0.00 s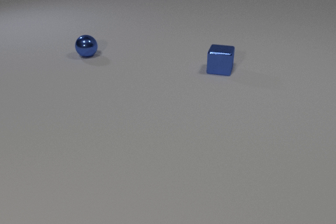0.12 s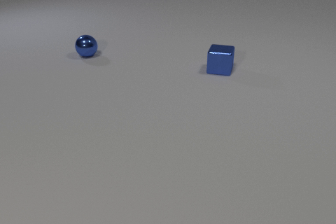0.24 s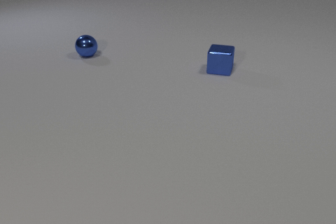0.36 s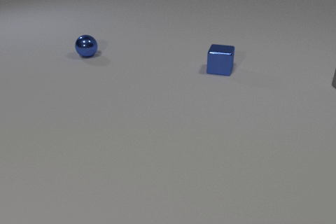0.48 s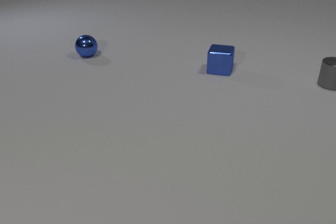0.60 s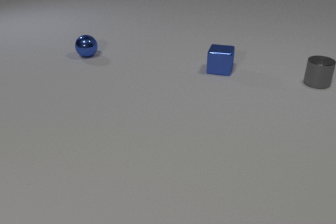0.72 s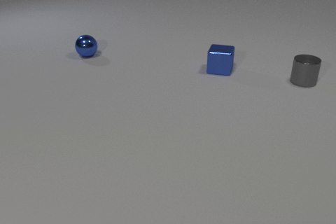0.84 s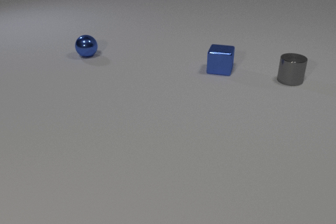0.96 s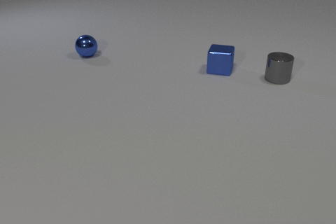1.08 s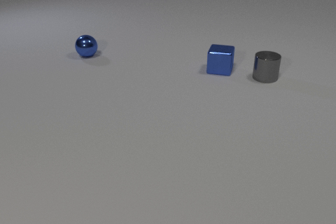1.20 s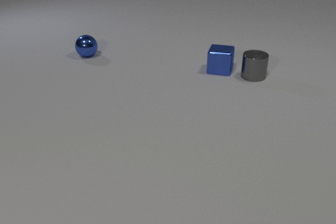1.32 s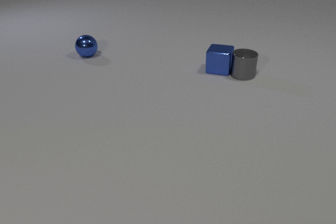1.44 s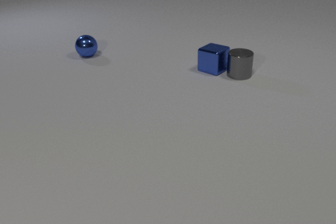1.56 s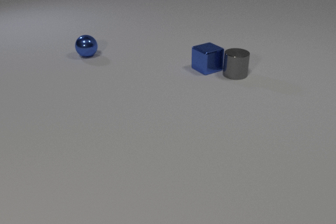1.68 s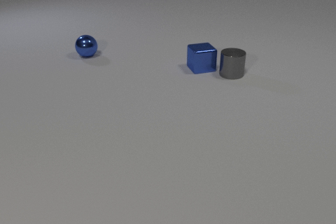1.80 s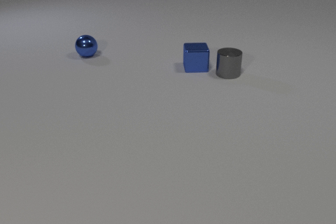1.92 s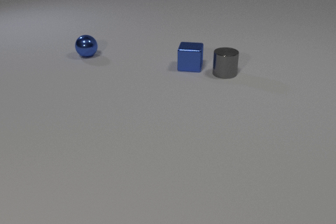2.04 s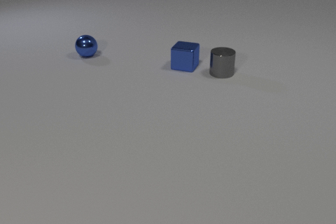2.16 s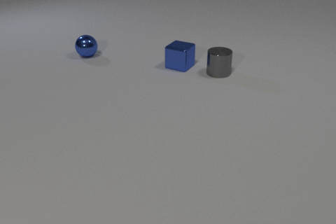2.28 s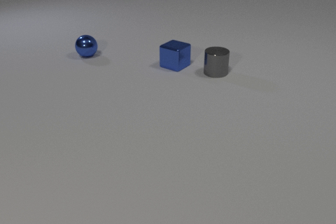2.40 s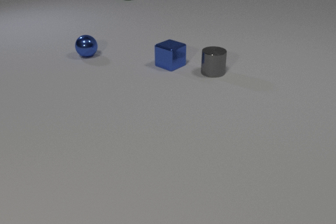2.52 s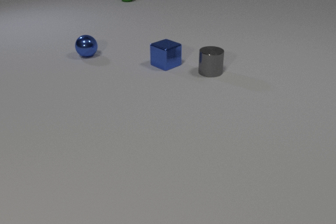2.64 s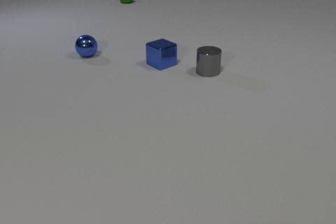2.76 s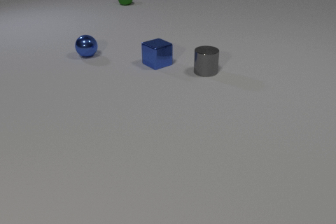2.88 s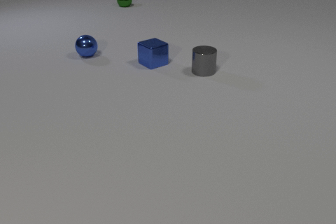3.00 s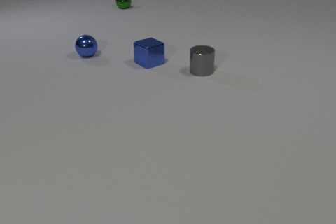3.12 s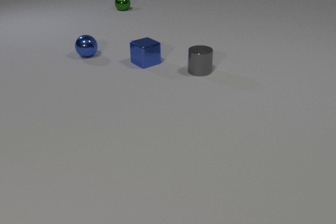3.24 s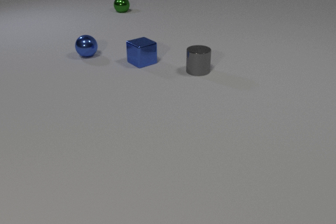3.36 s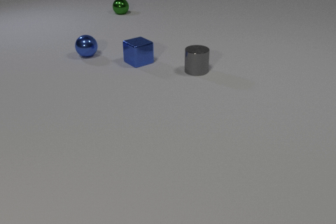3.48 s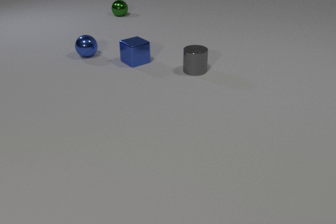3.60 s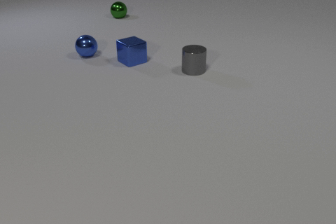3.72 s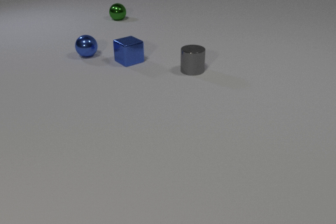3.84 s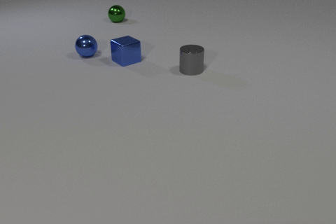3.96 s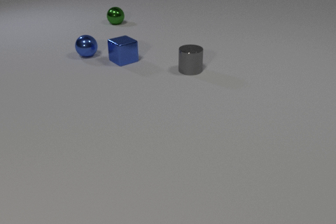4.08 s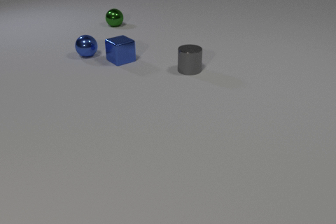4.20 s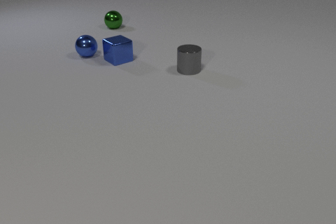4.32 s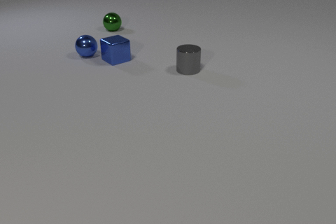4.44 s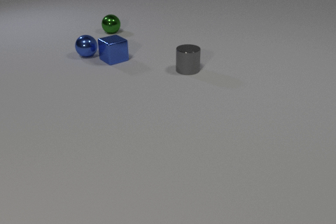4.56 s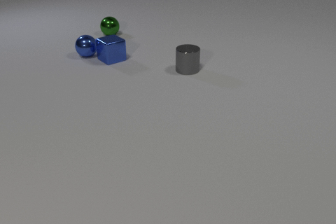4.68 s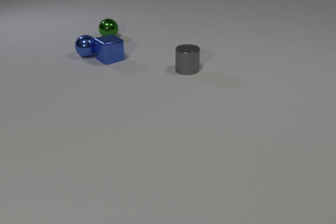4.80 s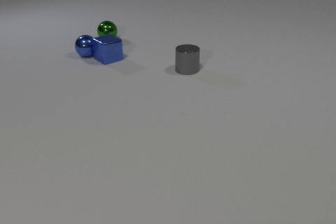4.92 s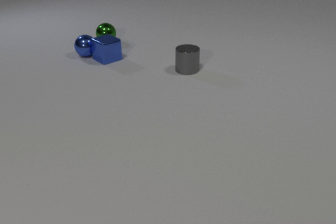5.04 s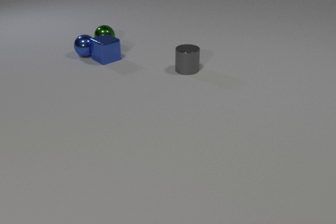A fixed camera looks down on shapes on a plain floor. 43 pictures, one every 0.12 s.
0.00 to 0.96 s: The gray metal cylinder comes in at the right edge, slides to the left.
0.96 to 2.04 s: The gray metal cylinder slides to the left. The blue metal cube slides to the left, spins so that its near face slides to the left, clockwise seen from above. The gray metal cylinder and the blue metal cube collide.
2.04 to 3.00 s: The gray metal cylinder slides to the left. The blue metal cube slides to the left, spins so that its near face slides to the left, clockwise seen from above. The green metal sphere comes in at the top edge, rolls toward the camera.
3.00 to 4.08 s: The gray metal cylinder slides to the left. The blue metal cube slides to the left. The green metal sphere rolls toward the camera.
4.08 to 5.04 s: The blue metal cube slides to the left. The green metal sphere rolls toward the camera. The blue metal cube and the blue metal sphere collide.
Are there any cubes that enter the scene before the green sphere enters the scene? no.
What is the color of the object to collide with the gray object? blue.
What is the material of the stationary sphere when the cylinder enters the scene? metal.
